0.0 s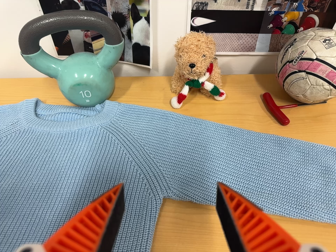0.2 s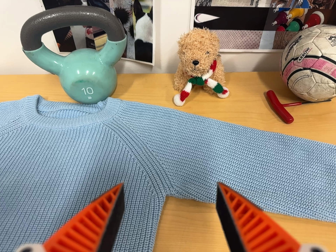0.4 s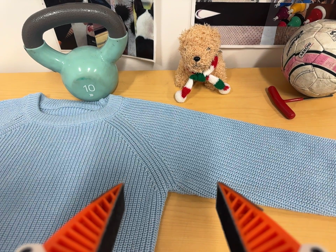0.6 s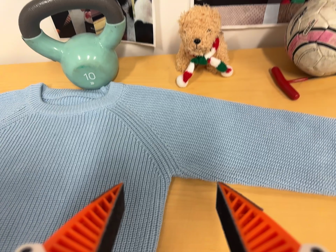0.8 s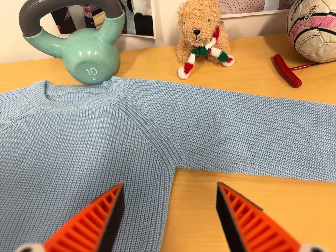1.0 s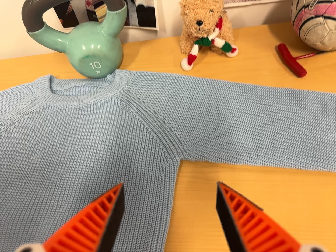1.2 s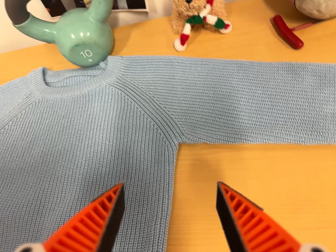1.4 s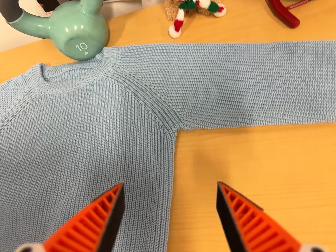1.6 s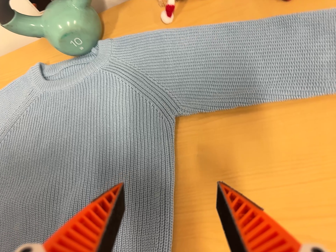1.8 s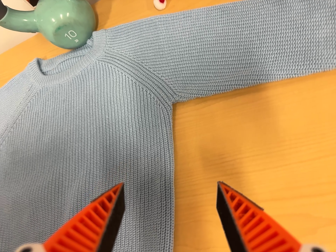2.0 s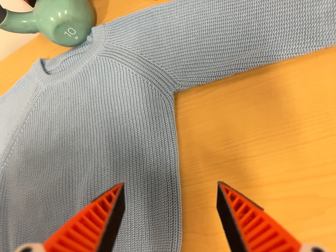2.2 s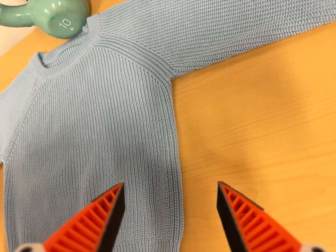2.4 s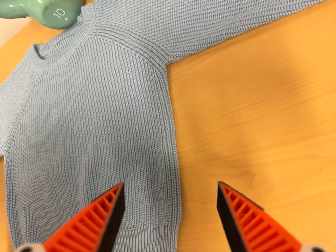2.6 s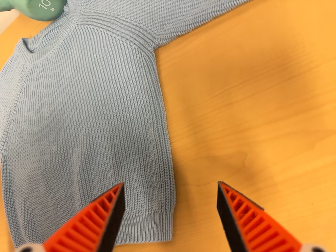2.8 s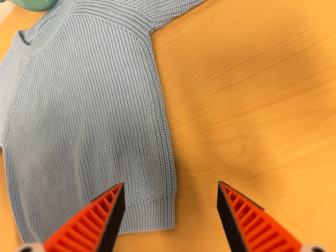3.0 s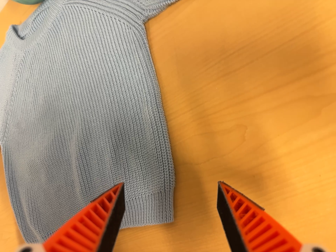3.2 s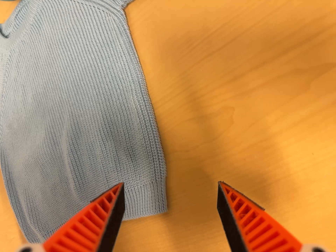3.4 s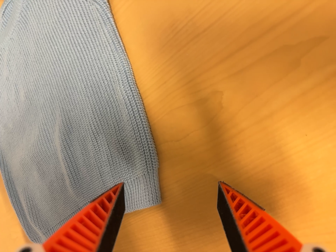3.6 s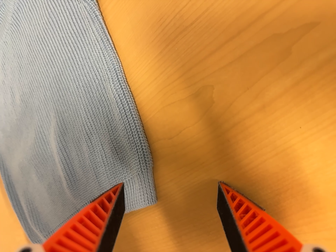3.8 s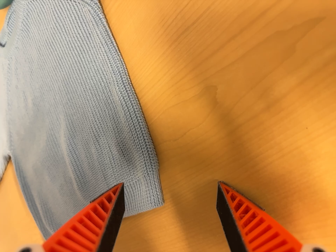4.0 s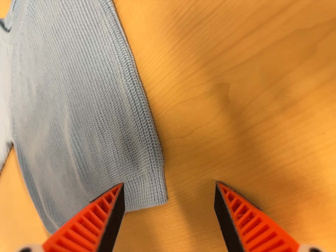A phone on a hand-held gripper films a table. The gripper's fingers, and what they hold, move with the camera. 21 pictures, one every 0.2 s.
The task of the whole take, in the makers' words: fold up.
0.0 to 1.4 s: The camera's aim tips toward the bottom of its view by about 15 degrees, and the scene shifts upward. It rolls about its line of sight by about 15 degrees, and the scene rotates counterclockwise.
1.4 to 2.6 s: The camera travels to its right and toward the bottom of its view, about 8 cm. Its aim tips toward the bottom of its view by about 10 degrees, and the scene shifts upward. It rolls about its line of sight by about 20 degrees, and the scene rotates counterclockwise.
2.6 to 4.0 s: The camera travels to its right and forward, about 9 cm. Its aim tips toward the bottom of its view by about 10 degrees, and the scene shifts upward. It rolls about its line of sight by about 10 degrees, and the scene rotates counterclockwise.
The film runs forward here.
